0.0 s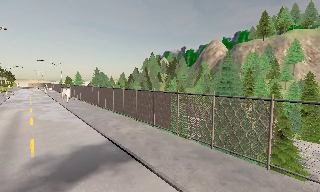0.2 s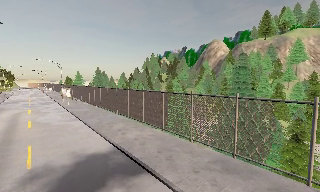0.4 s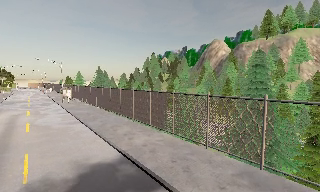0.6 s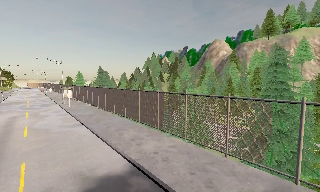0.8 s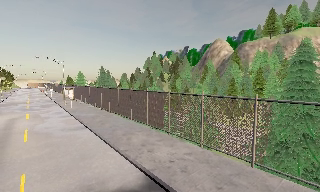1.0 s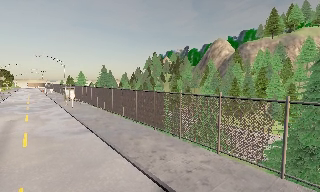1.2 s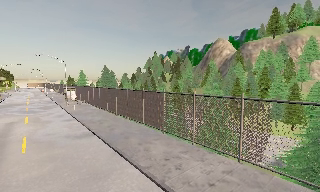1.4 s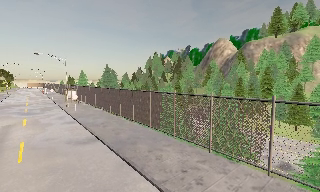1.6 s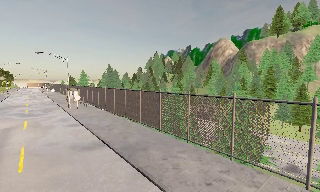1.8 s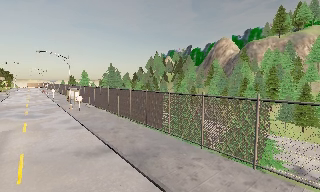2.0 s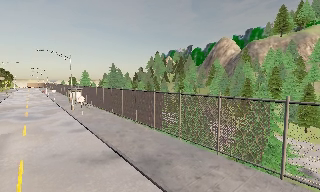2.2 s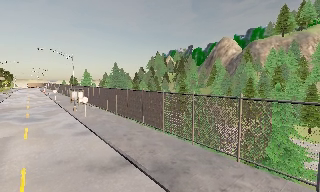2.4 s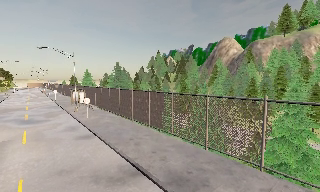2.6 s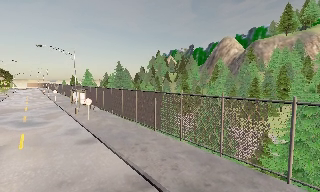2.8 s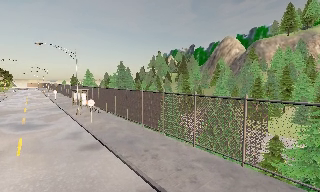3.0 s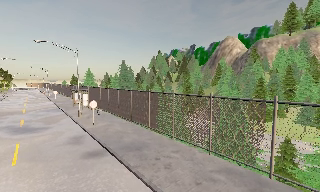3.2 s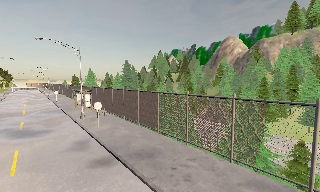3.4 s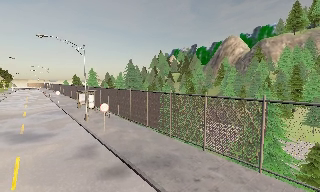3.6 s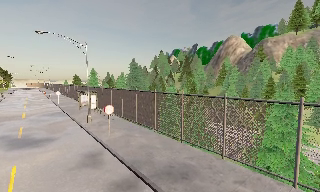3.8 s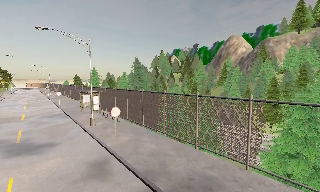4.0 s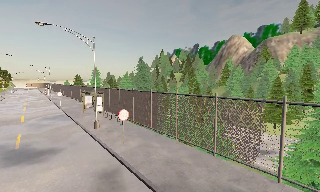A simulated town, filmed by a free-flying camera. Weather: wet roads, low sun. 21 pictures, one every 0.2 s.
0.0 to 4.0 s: The camera travels forward and to its left, about 25 m, so what stands in front looms larger.
The film runs forward here.
